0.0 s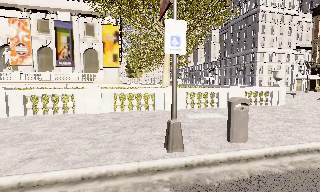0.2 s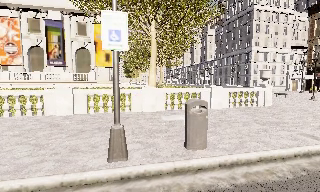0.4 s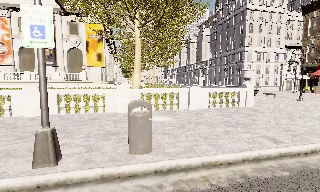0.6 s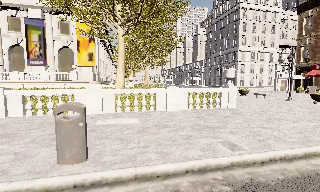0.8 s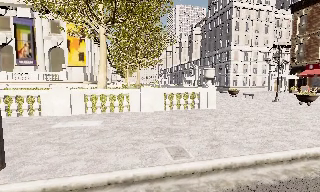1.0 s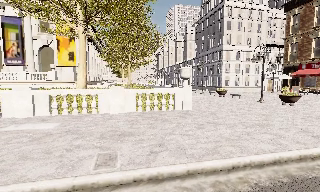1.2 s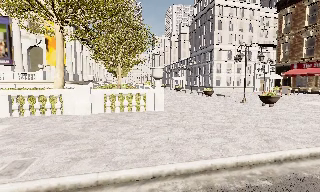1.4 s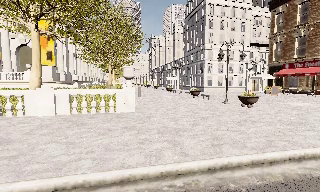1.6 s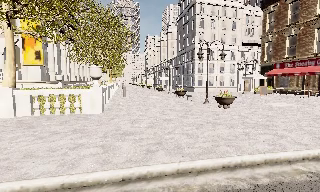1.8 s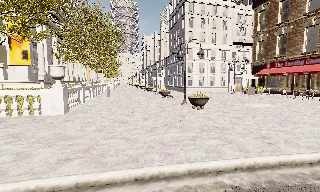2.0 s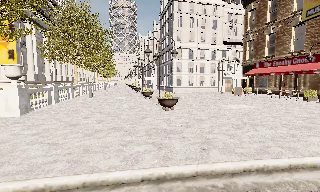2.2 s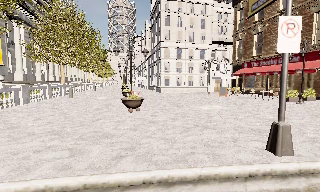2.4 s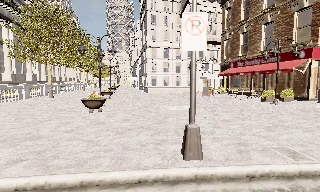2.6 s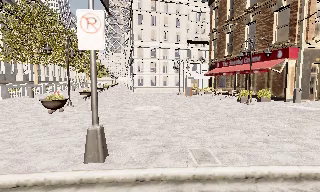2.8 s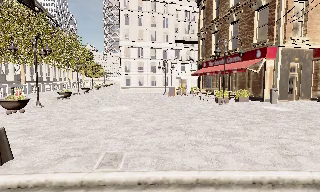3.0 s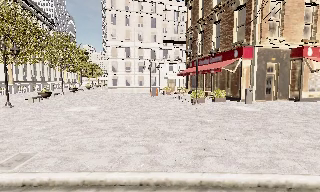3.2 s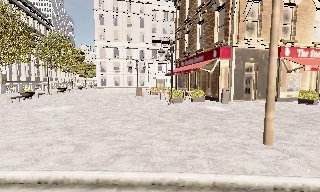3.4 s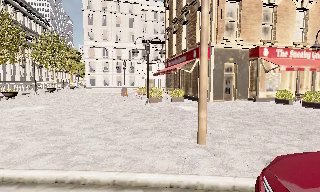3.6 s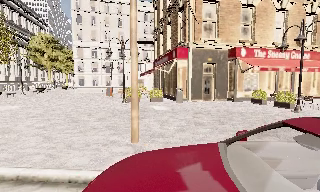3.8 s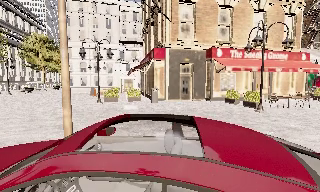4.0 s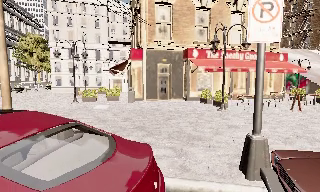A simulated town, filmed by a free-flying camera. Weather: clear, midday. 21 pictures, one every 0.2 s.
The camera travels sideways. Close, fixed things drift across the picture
to the left.
0.0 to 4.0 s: The camera travels to its right, about 35 m, so close, fixed things drift to the left.
The film runs backward here.
